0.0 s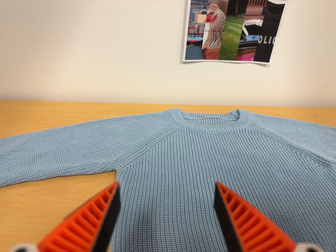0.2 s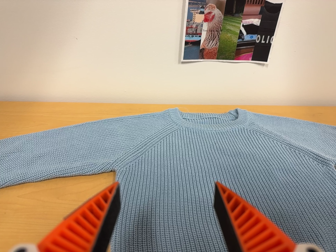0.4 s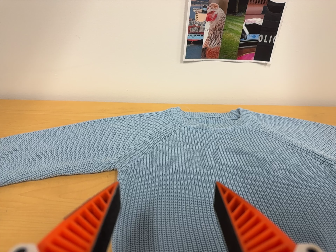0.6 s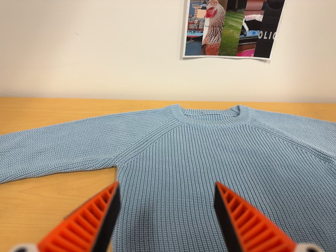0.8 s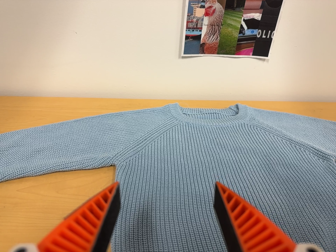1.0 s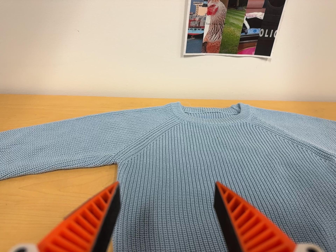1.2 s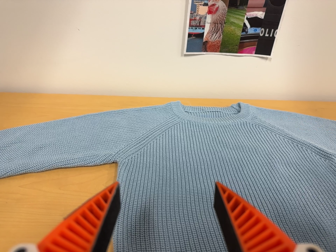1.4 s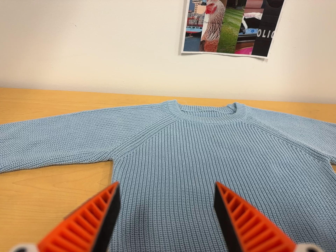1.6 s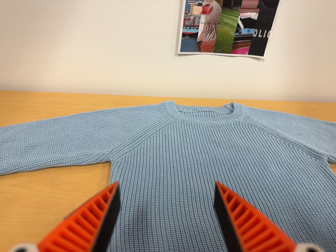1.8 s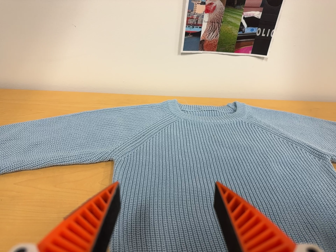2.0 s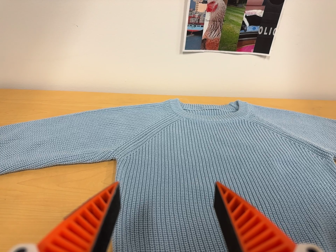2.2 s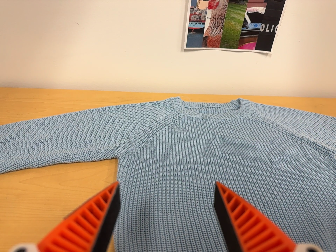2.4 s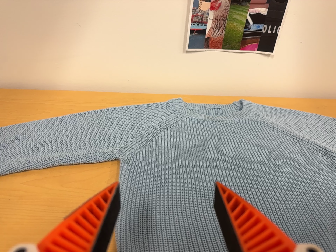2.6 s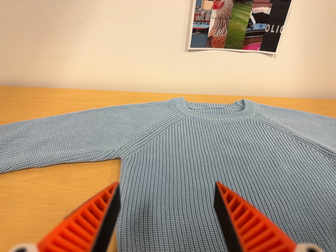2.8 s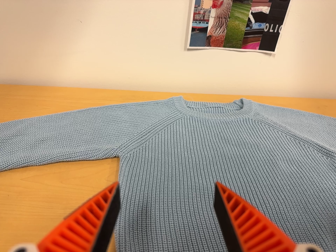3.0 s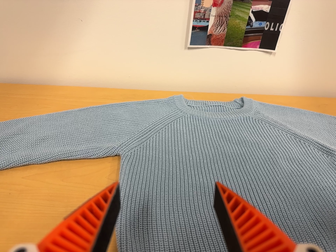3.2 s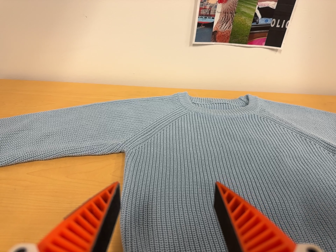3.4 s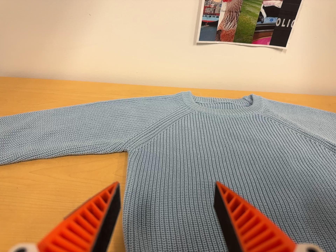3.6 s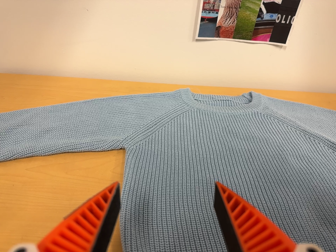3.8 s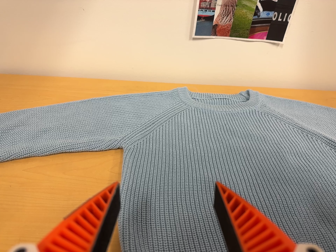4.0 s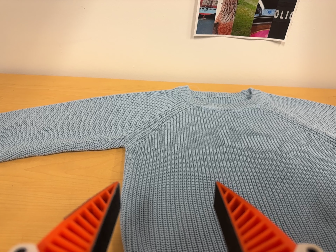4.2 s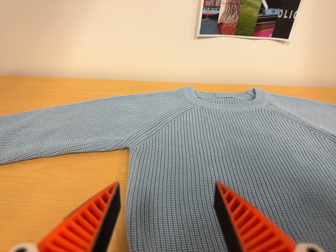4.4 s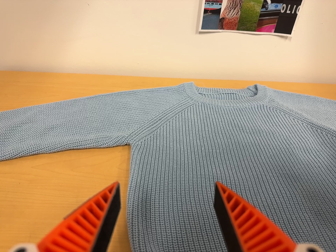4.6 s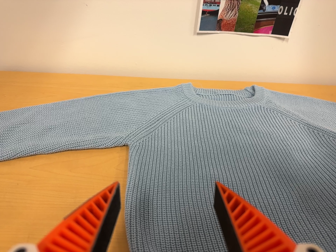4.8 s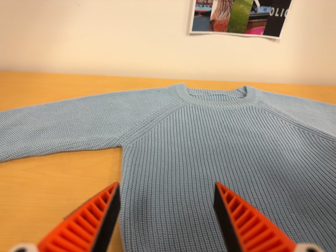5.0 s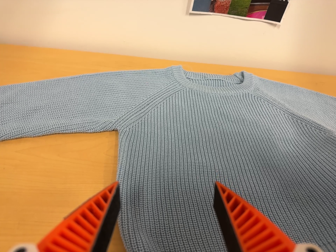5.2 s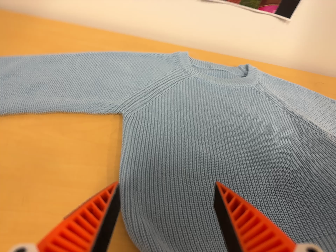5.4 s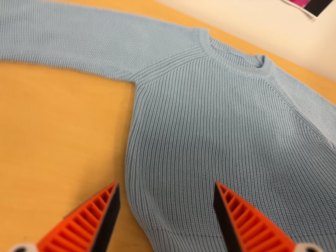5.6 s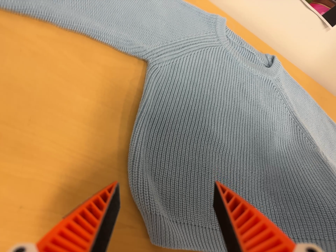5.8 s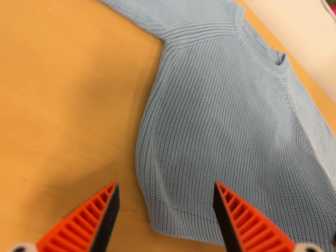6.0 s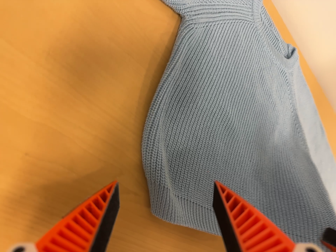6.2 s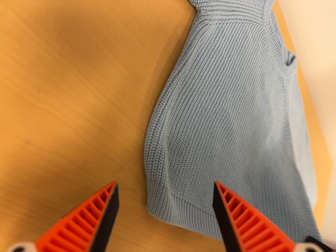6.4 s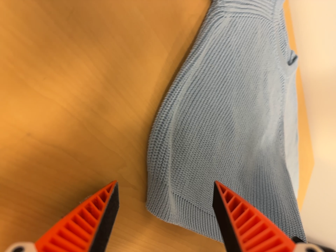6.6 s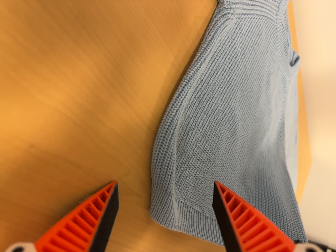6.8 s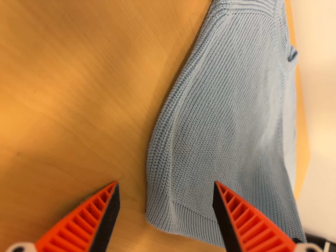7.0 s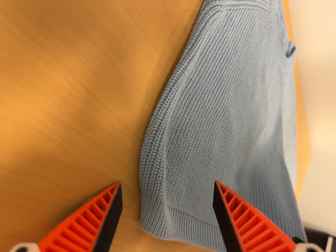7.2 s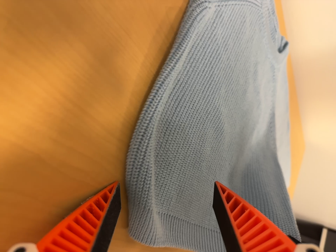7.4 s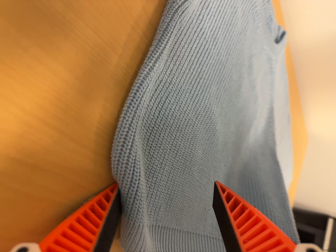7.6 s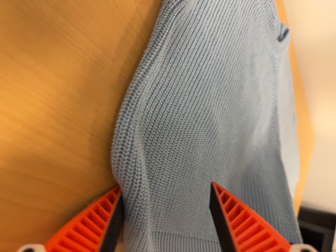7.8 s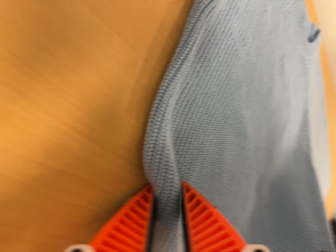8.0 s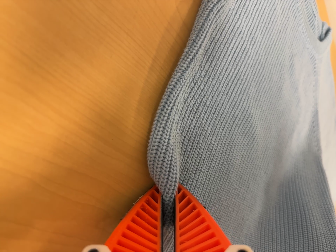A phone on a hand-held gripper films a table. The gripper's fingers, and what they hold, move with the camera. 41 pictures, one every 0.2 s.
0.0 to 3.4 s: The camera shifts only a little, or ends up much as it began.
3.4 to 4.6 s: The camera shifts only a little, or ends up much as it began.
4.6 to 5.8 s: The camera pans to its right by about 20 degrees. It travels to its left, about 16 cm. Its aim tips toward the bottom of its view by about 25 degrees, and the scene shifts upward. It rolls about its line of sight by about 35 degrees, and the scene rotates clockwise.
5.8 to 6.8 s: The camera pans to its right by about 15 degrees. It travels to its left, toward the top of its view and forward, about 10 cm. Its aim tips toward the bottom of its view by about 15 degrees, and the scene shifts upward. It rolls about its line of sight by about 15 degrees, and the scene rotates clockwise.
6.8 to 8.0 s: The camera travels forward, about 6 cm, so what stands in front looms larger.
The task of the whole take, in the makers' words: fold up.
The film runs forward here.
